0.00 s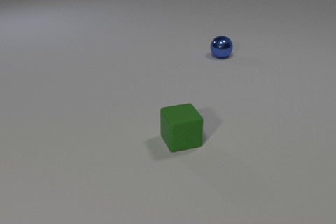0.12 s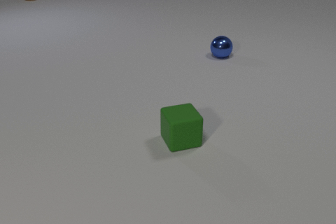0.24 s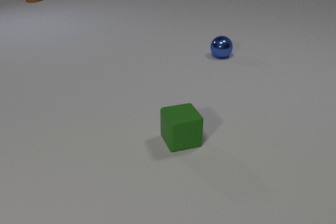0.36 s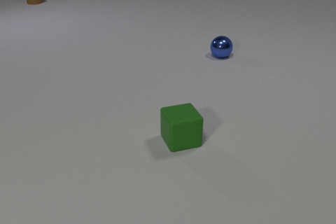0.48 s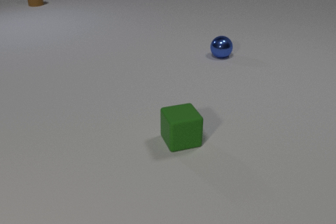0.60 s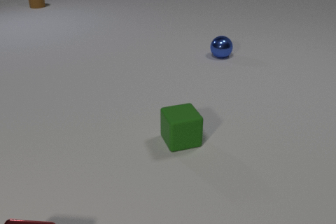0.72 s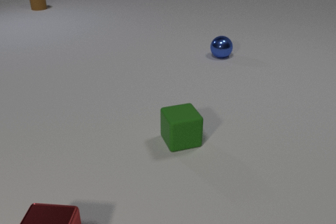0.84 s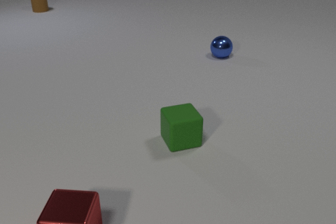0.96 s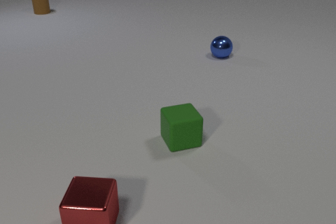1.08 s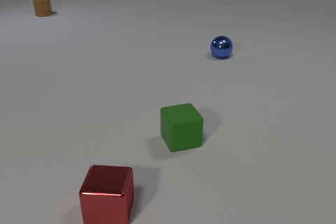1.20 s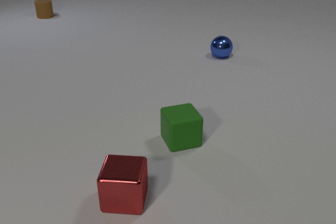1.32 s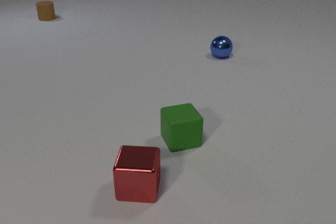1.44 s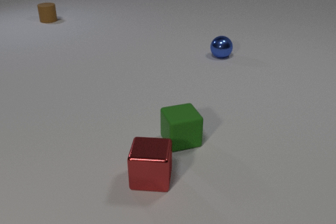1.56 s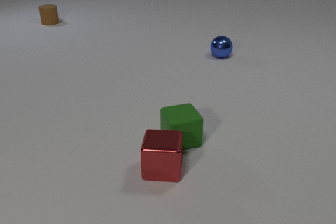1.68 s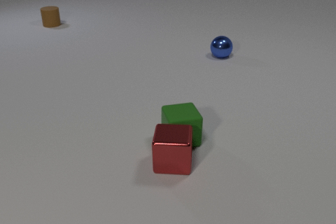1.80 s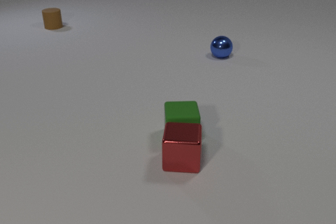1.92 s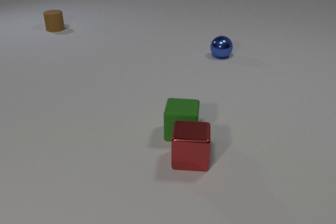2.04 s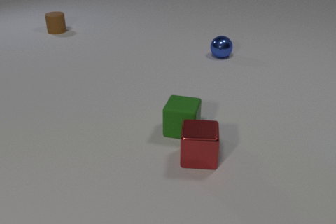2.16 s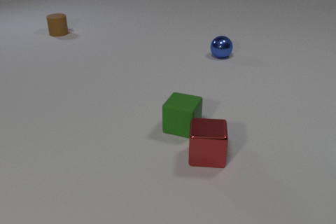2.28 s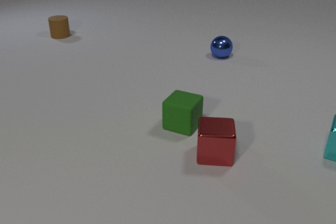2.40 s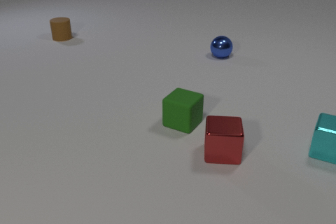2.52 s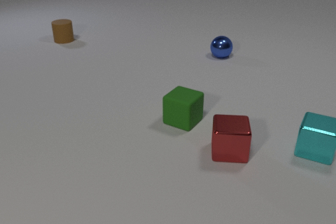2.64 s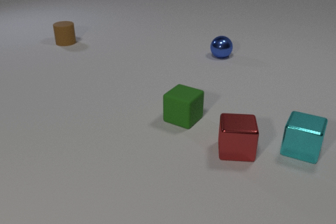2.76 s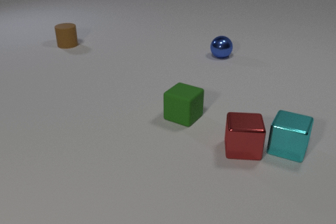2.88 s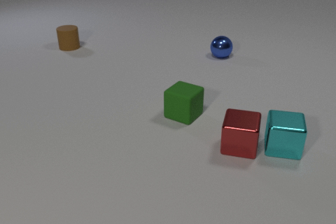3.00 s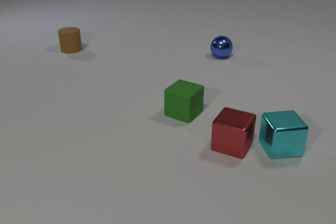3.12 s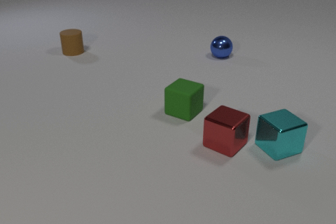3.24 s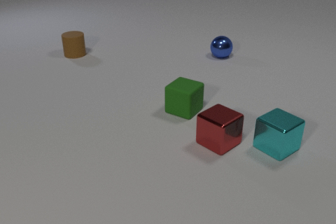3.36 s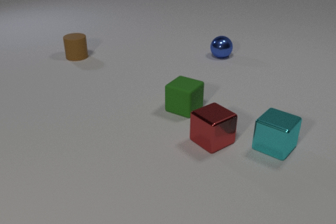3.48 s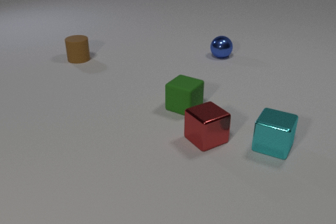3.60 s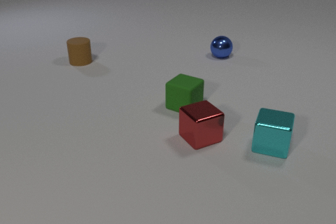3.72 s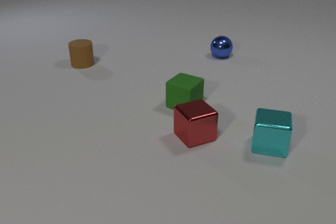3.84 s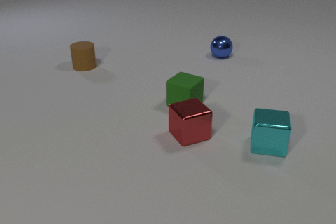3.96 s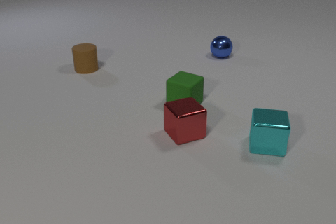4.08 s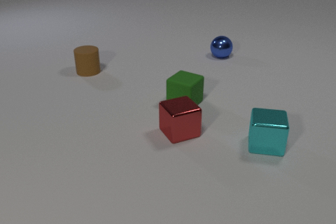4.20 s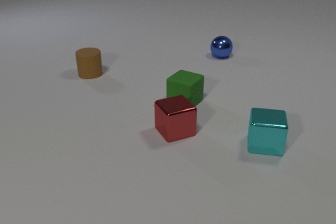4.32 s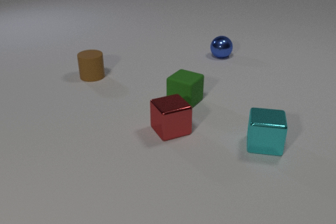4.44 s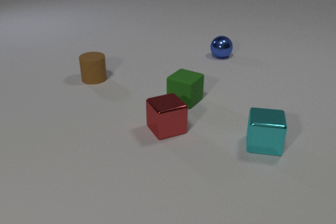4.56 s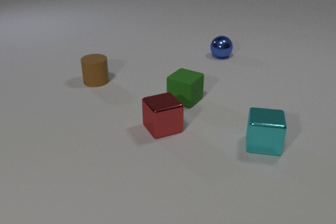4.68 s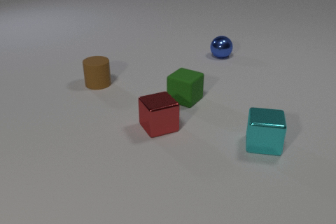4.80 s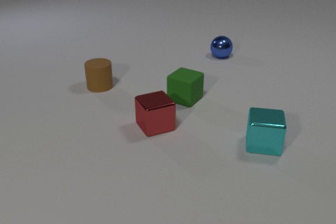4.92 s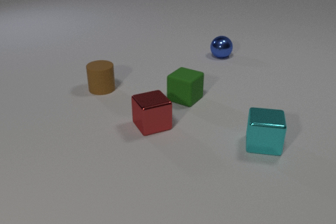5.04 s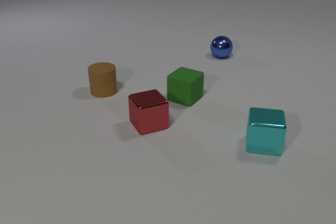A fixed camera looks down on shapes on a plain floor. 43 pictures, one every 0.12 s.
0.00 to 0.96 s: The red metal cube comes in at the bottom edge, slides to the right and away from the camera. The brown rubber cylinder slides toward the camera.
0.96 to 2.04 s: The red metal cube slides to the right and away from the camera. The green rubber cube slides away from the camera, spins so that its near face slides to the left, clockwise seen from above. The brown rubber cylinder slides toward the camera. The red metal cube and the green rubber cube collide.
2.04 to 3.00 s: The red metal cube slides to the right and away from the camera, spins so that its near face slides to the left, clockwise seen from above. The green rubber cube slides away from the camera. The cyan metal cube comes in at the right edge, slides to the left, spins counterclockwise seen from above by about 30 degrees, its near face sliding to the right. The brown rubber cylinder slides toward the camera. The red metal cube and the cyan metal cube collide.
3.00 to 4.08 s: The red metal cube slides to the left, spins clockwise seen from above by about 30 degrees, its near face sliding to the left. The green rubber cube slides away from the camera. The cyan metal cube slides to the left, spins so that its near face slides to the right, counterclockwise seen from above. The brown rubber cylinder slides toward the camera.
4.08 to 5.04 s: The red metal cube slides to the left and away from the camera. The green rubber cube slides away from the camera. The brown rubber cylinder slides toward the camera.
What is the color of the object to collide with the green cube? red.
How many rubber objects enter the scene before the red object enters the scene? 0.
Are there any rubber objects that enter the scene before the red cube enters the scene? no.
